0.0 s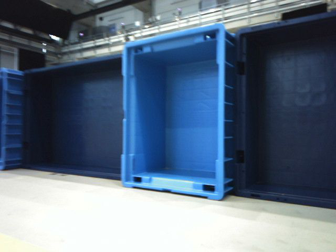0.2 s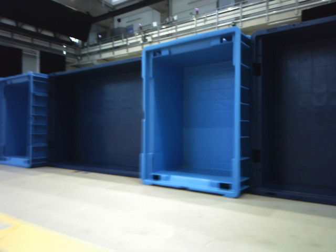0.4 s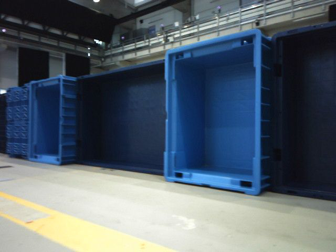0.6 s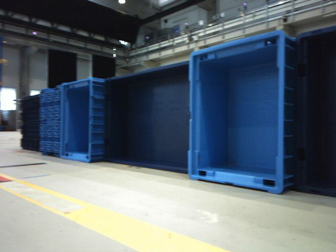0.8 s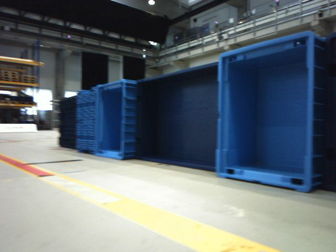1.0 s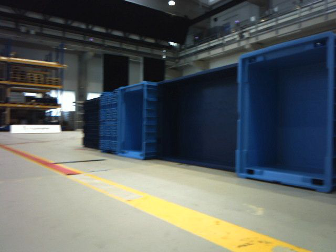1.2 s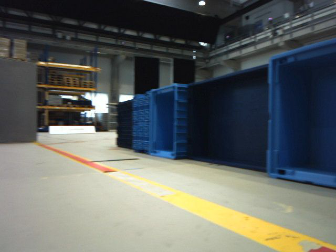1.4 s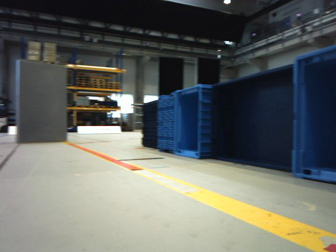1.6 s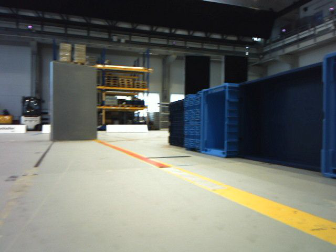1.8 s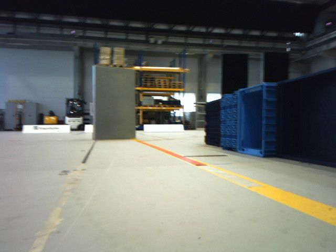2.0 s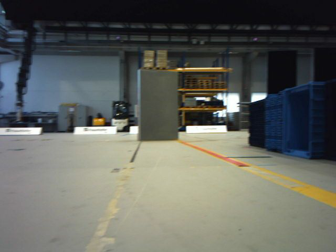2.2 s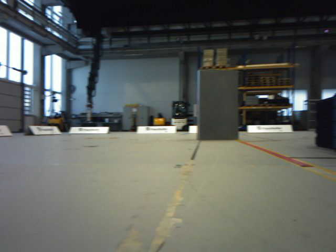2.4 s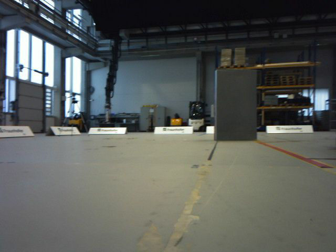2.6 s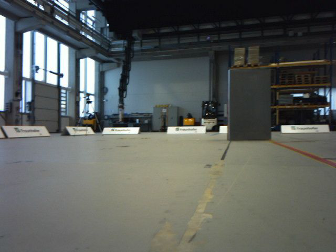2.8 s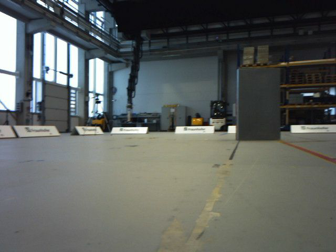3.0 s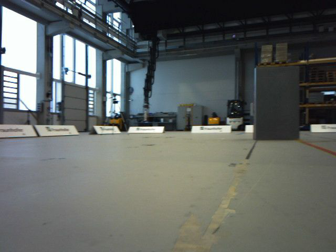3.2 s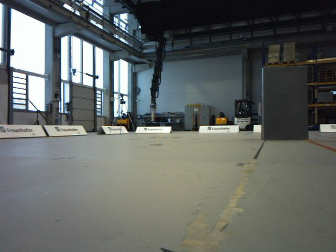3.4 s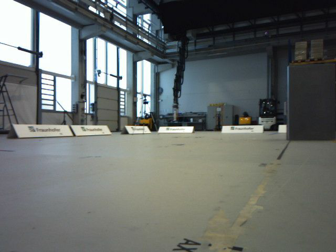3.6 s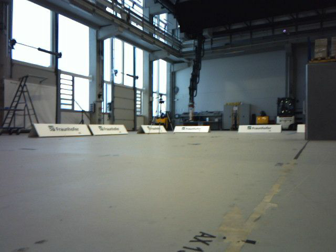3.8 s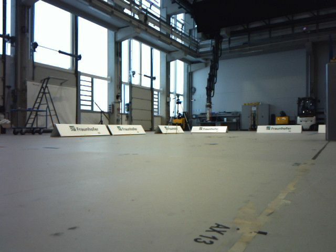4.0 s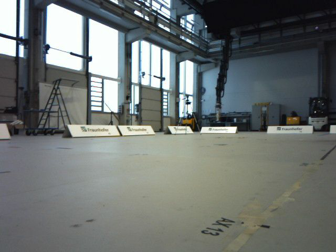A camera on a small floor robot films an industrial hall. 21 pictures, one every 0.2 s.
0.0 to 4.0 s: The scene slides to the right, as the camera pans about 90 degrees to its left. It travels backward, about 0.7 m.
The film runs backward here.
